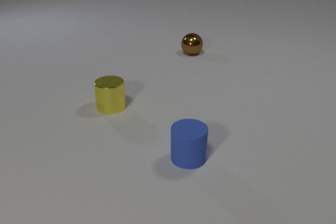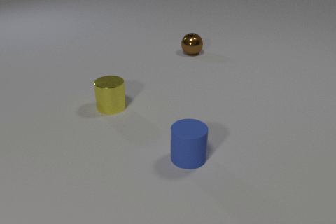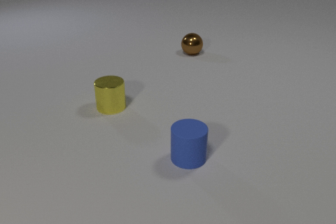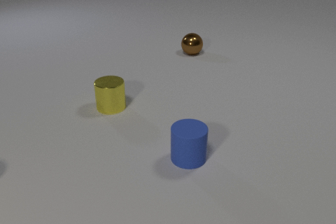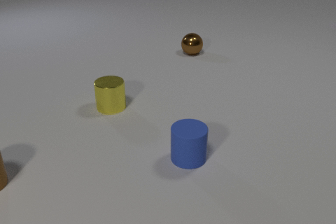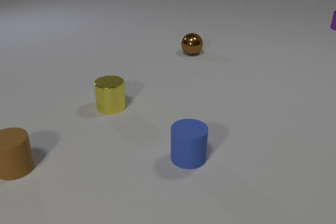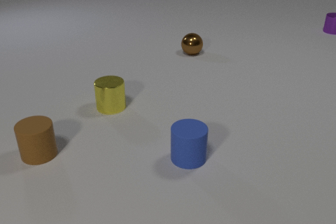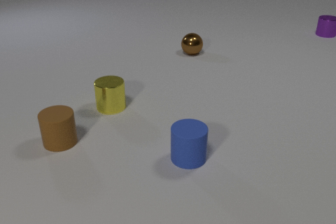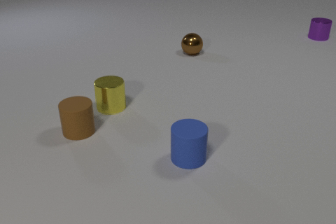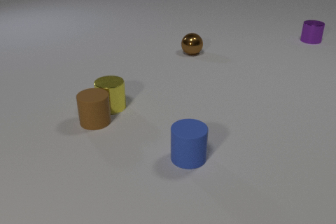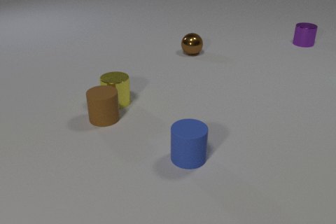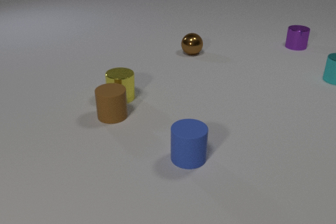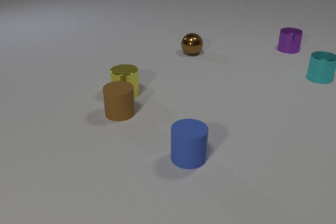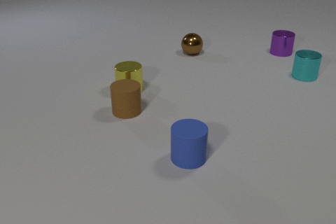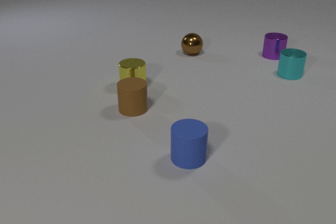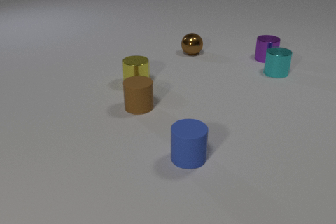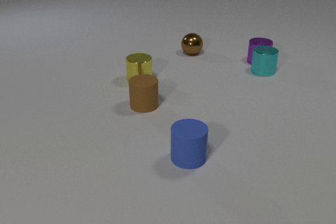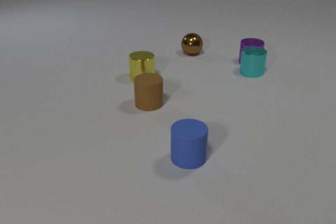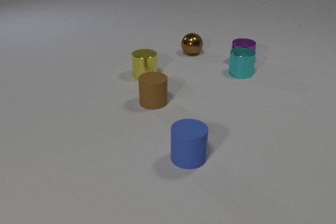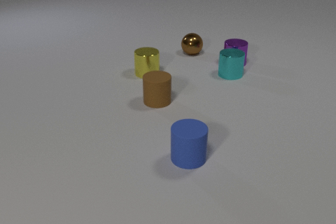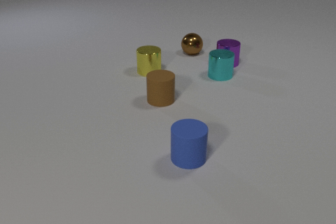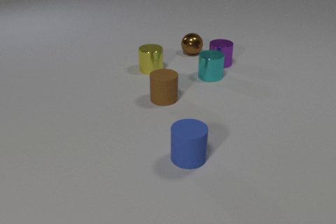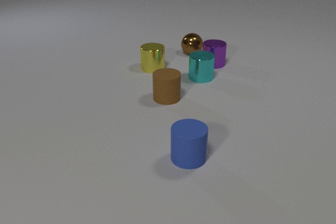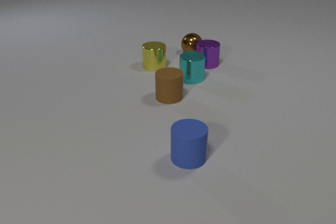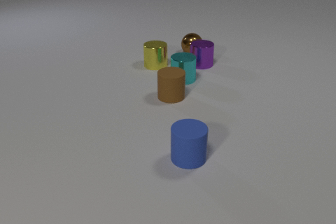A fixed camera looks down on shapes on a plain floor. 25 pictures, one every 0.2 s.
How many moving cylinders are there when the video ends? 4.
How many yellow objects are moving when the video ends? 1.
What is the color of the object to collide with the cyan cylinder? purple.
0.0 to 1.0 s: The brown rubber cylinder comes in at the left edge, slides to the right and away from the camera. The purple metal cylinder comes in at the right edge, slides toward the camera and to the left.
1.0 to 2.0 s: The brown rubber cylinder slides to the right and away from the camera. The yellow metal cylinder slides away from the camera. The purple metal cylinder slides toward the camera and to the left. The brown rubber cylinder and the yellow metal cylinder collide.
2.0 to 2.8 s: The brown rubber cylinder slides to the right and away from the camera. The yellow metal cylinder slides away from the camera and to the right. The purple metal cylinder slides toward the camera and to the left. The cyan metal cylinder comes in at the right edge, slides to the left.
2.8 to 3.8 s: The brown rubber cylinder slides to the right and away from the camera. The yellow metal cylinder slides away from the camera and to the right. The purple metal cylinder slides to the left and toward the camera. The cyan metal cylinder slides to the left. The purple metal cylinder and the cyan metal cylinder collide.
3.8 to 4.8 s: The brown rubber cylinder slides to the right and away from the camera. The yellow metal cylinder slides away from the camera and to the right. The purple metal cylinder slides to the left. The cyan metal cylinder slides to the left.
